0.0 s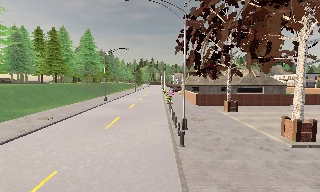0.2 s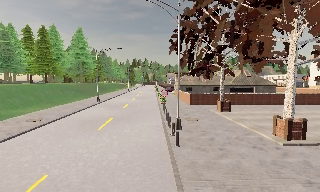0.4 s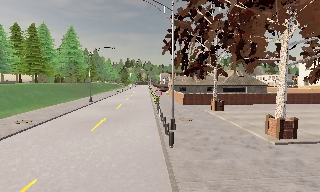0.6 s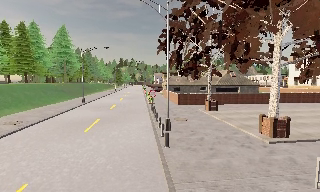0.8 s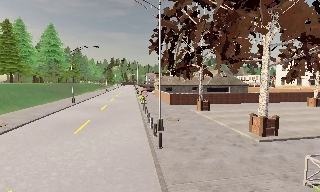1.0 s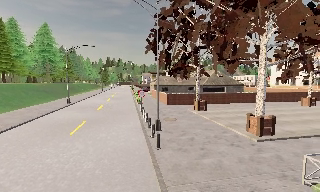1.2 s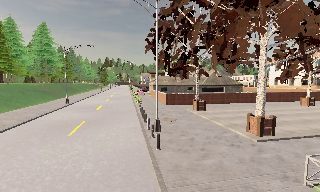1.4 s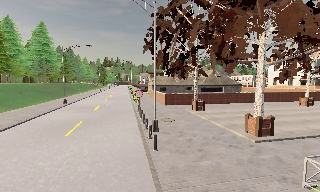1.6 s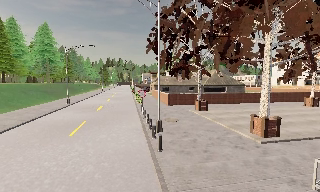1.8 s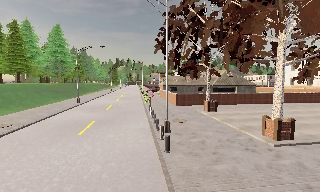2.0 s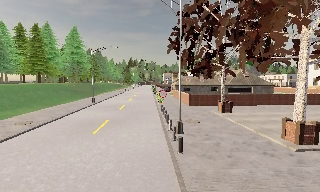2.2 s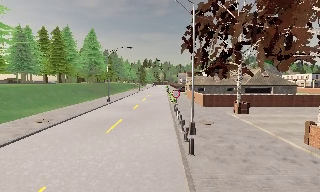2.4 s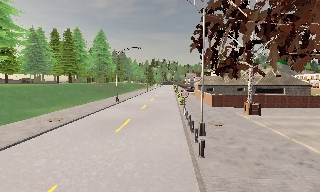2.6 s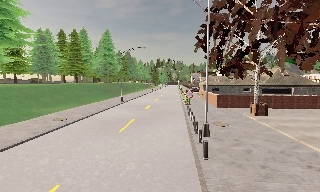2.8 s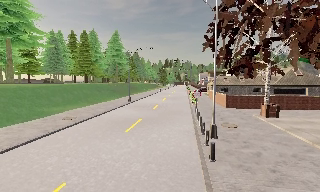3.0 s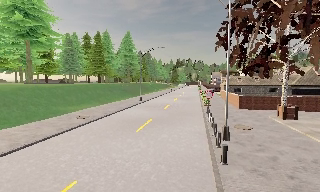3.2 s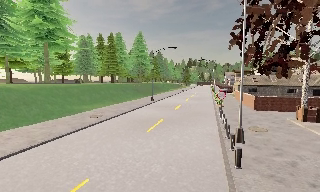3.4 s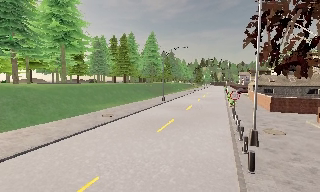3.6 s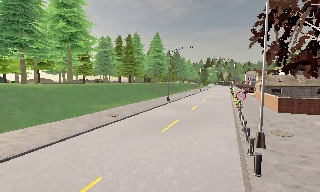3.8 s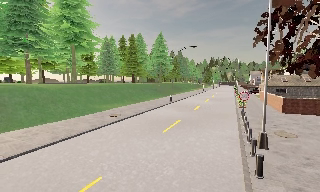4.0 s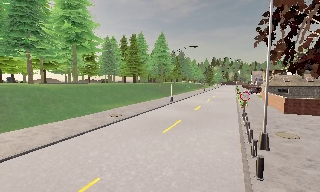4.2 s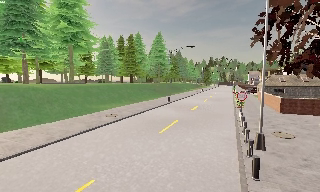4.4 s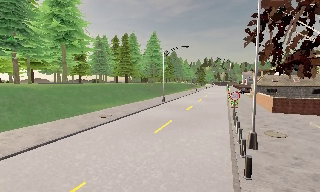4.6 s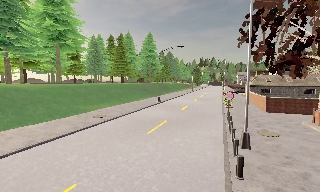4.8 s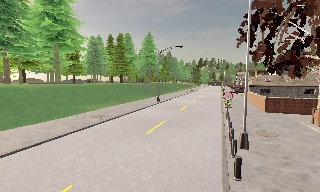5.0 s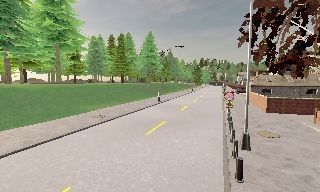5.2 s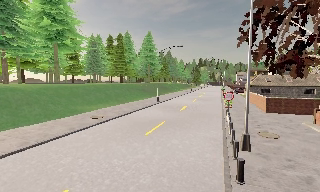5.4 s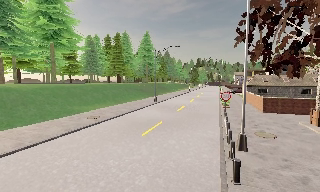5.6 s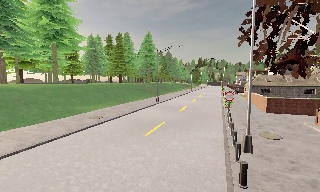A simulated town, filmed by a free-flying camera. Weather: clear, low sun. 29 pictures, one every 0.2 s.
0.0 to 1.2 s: The camera pans to its right, which is clockwise from overhead, by about 10 degrees.
1.2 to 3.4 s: The scene slides to the right, as the camera pans about 35 degrees to its left. It travels forward, about 1 m.
3.4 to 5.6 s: The camera travels forward and to its right, about 1 m, so what stands in front looms larger.
The film runs forward here.
